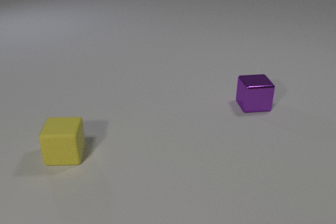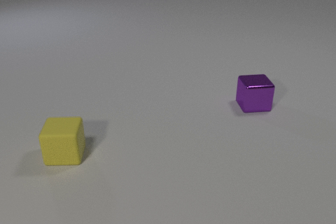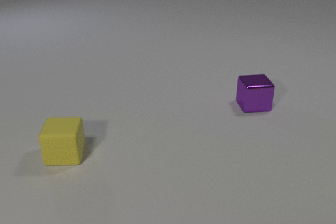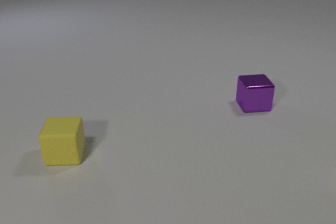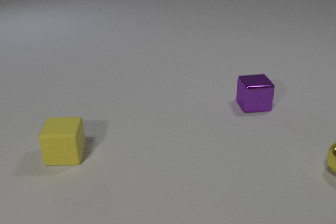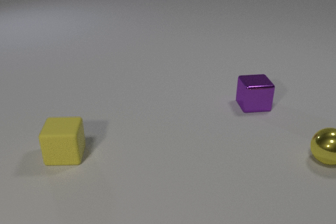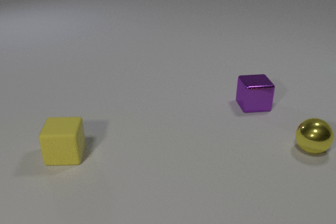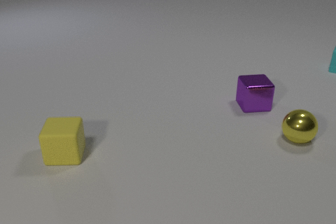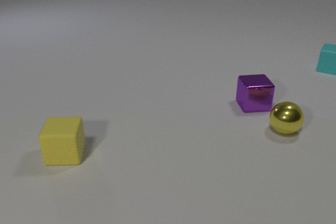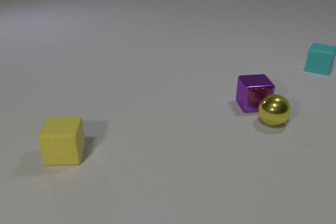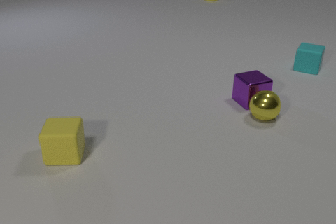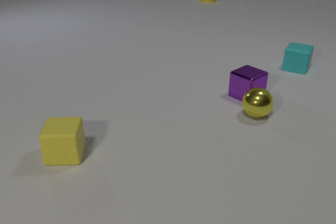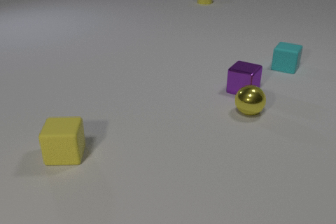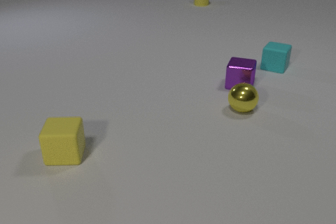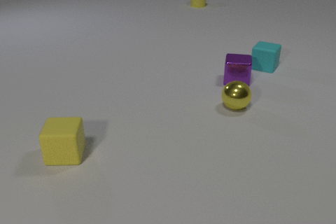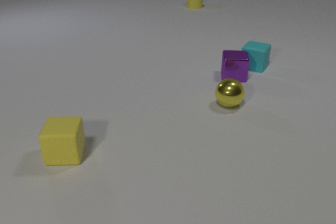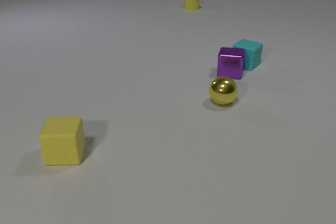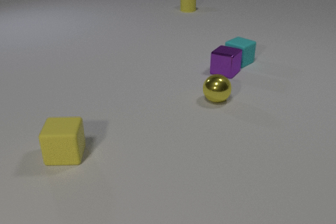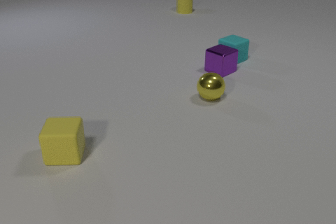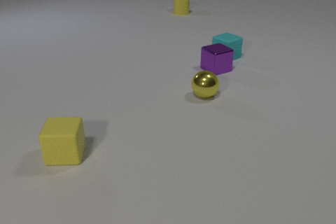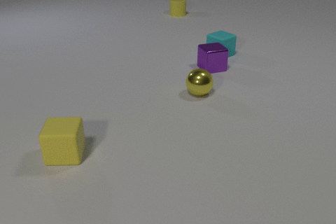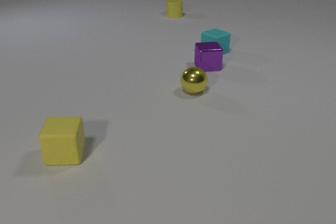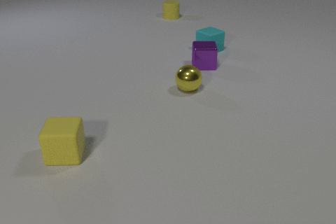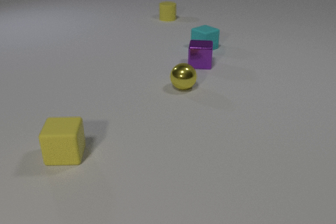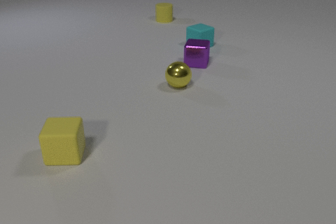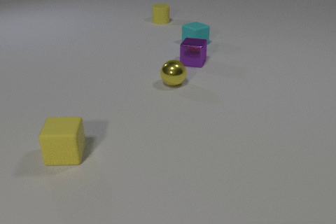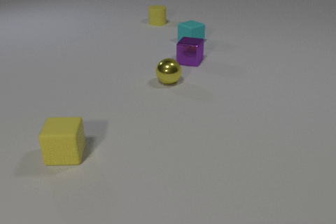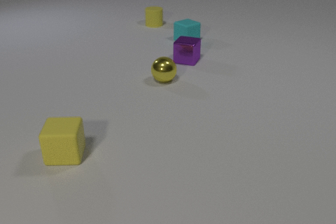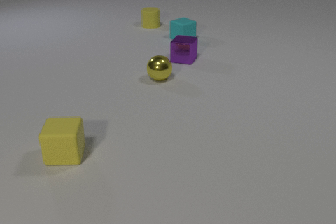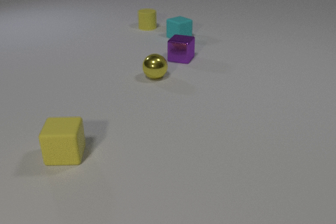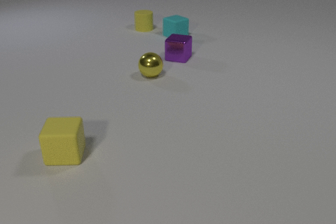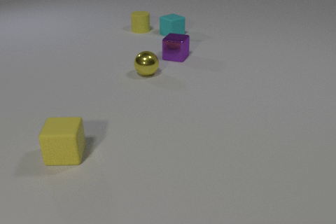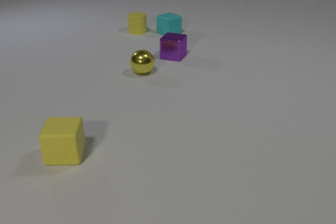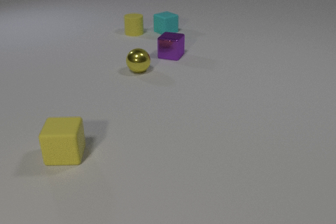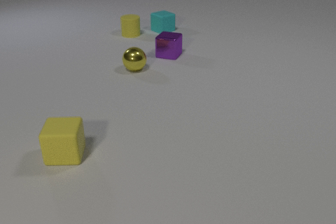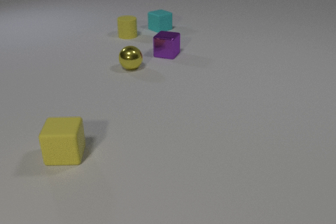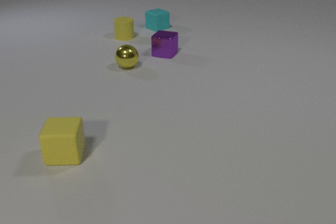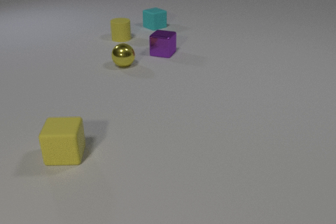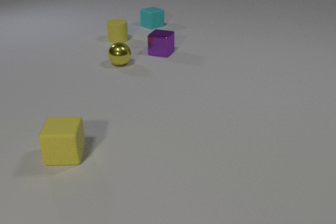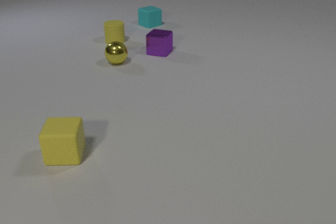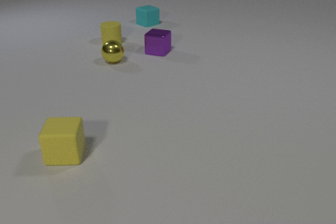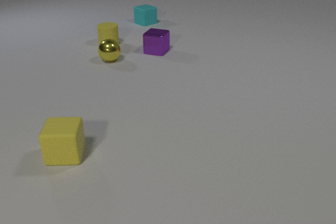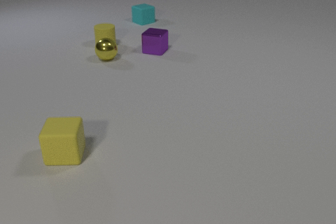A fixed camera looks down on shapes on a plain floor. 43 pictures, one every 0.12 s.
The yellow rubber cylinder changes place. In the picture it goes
toward the camera.
The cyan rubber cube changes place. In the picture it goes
to the left.
0.00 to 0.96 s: The yellow metal sphere comes in at the right edge, rolls to the left and away from the camera. The yellow rubber cylinder comes in at the top edge, slides toward the camera and to the left. The cyan rubber cube comes in at the right edge, slides to the left.
0.96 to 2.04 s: The yellow metal sphere rolls to the left and away from the camera. The purple metal cube slides away from the camera and to the left, spins counterclockwise seen from above by about 45 degrees, its near face sliding to the right. The yellow rubber cylinder slides toward the camera and to the left. The cyan rubber cube slides to the left. The yellow metal sphere and the purple metal cube collide. The purple metal cube and the cyan rubber cube collide.
2.04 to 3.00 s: The yellow metal sphere rolls to the left and away from the camera. The purple metal cube slides to the left and away from the camera, spins so that its near face slides to the left, clockwise seen from above. The yellow rubber cylinder slides toward the camera and to the left. The cyan rubber cube slides away from the camera and to the left.
3.00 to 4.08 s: The yellow metal sphere rolls to the left and away from the camera. The purple metal cube slides to the left and away from the camera. The yellow rubber cylinder slides toward the camera and to the left. The cyan rubber cube slides away from the camera and to the left.
4.08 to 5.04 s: The yellow metal sphere rolls away from the camera and to the left. The purple metal cube slides to the left and away from the camera. The yellow rubber cylinder slides toward the camera and to the left. The cyan rubber cube slides away from the camera and to the left.
Are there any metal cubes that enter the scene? no.
What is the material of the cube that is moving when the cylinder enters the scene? rubber.
Are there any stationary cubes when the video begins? yes.
